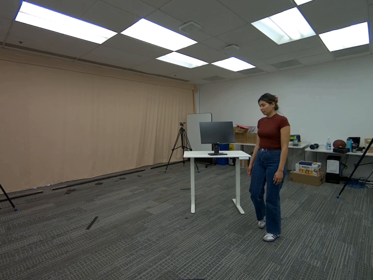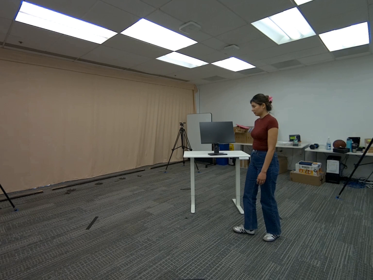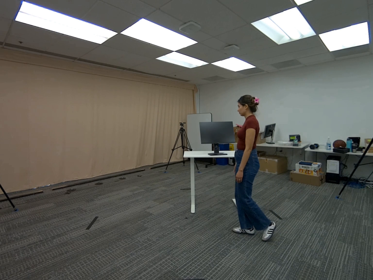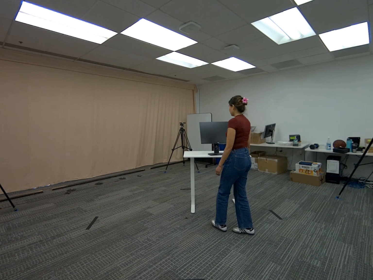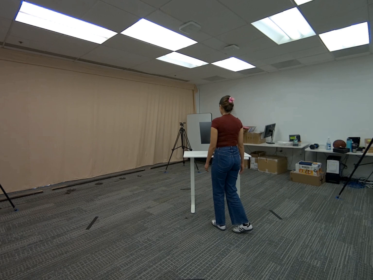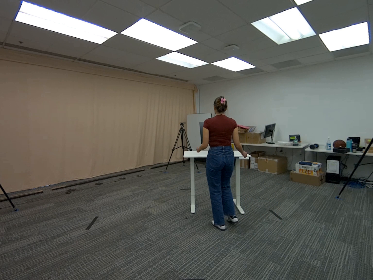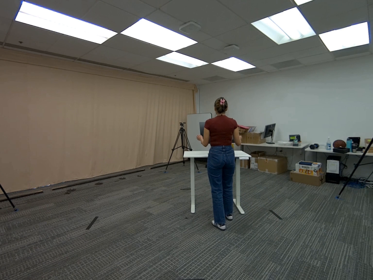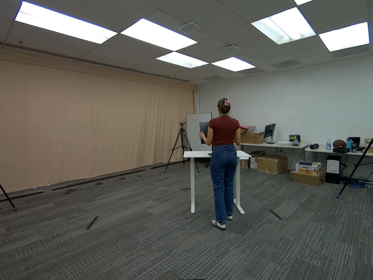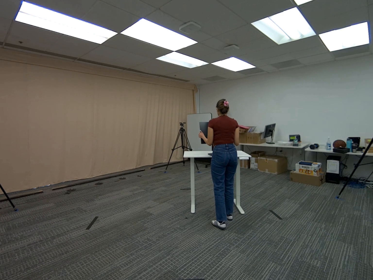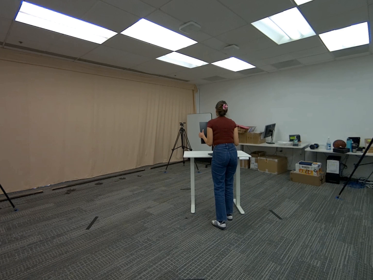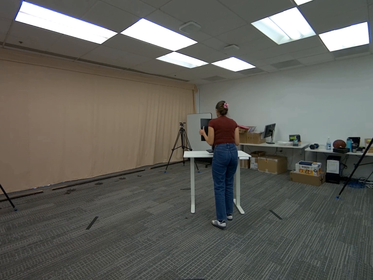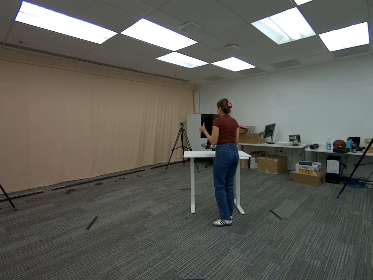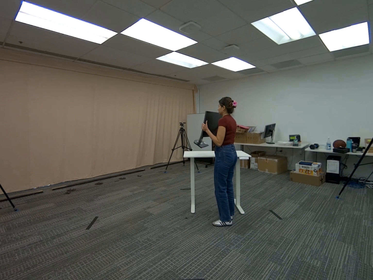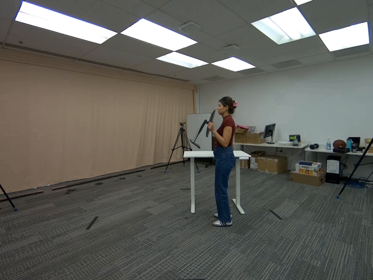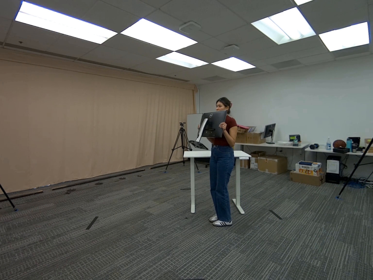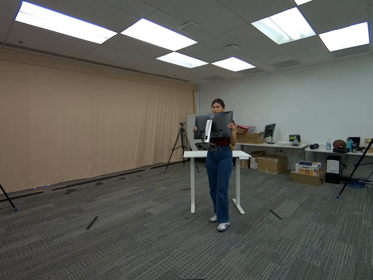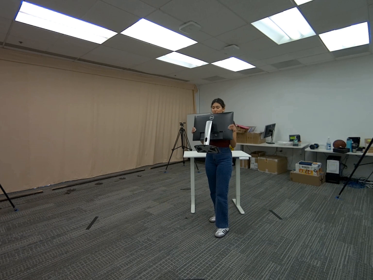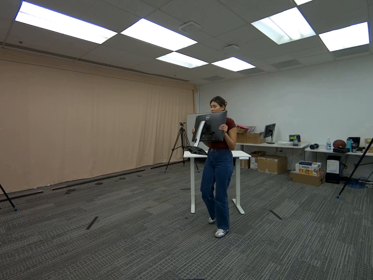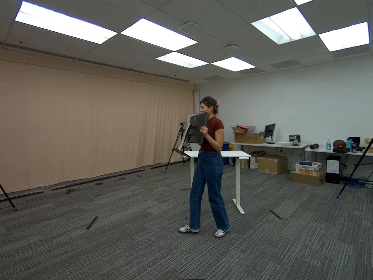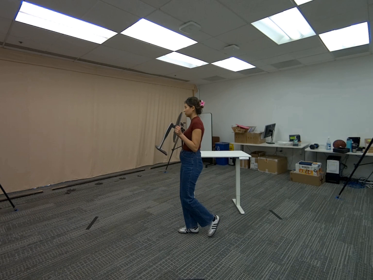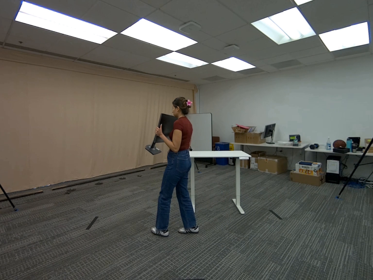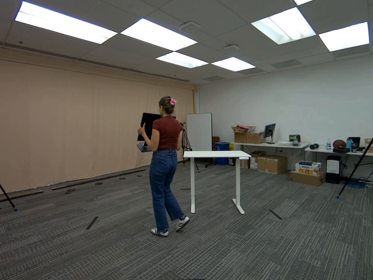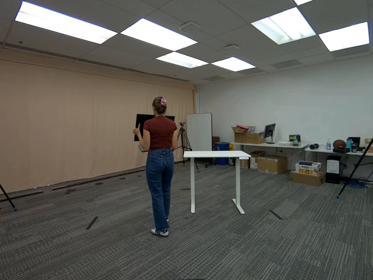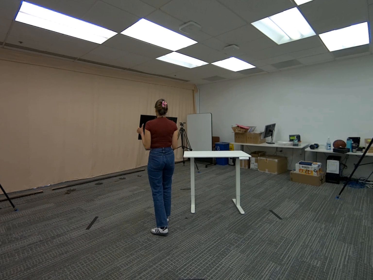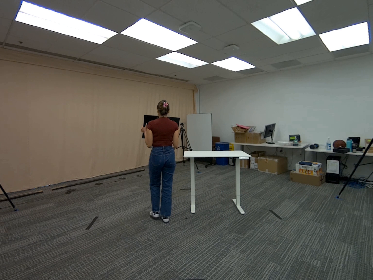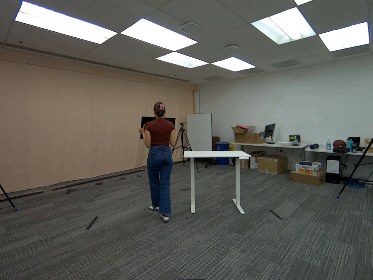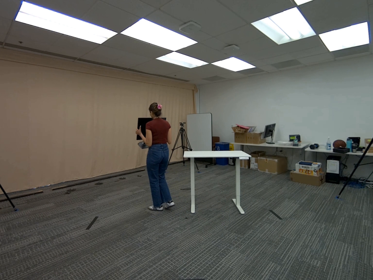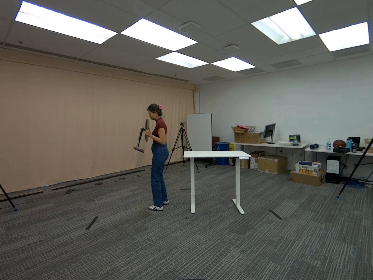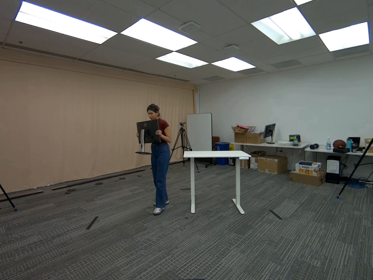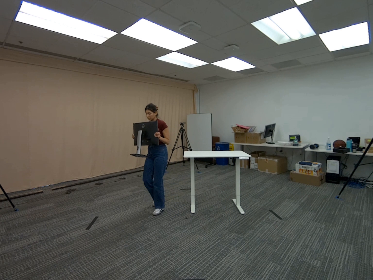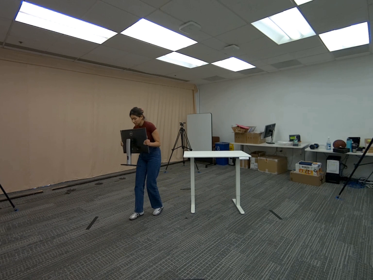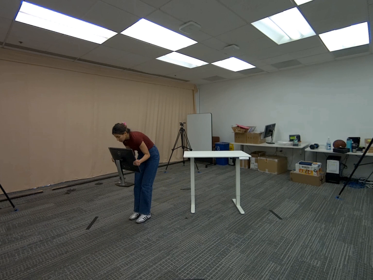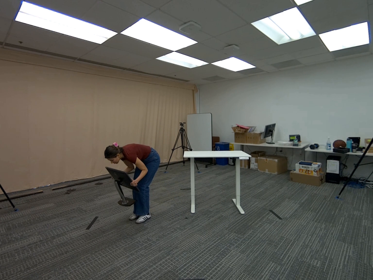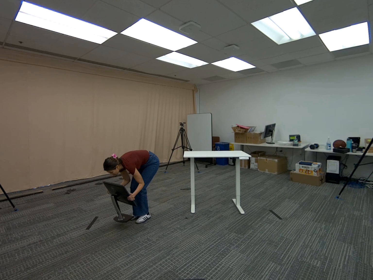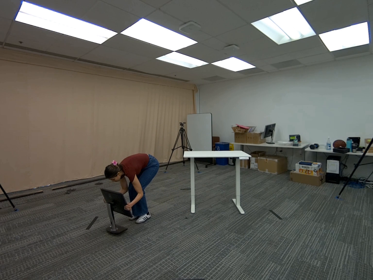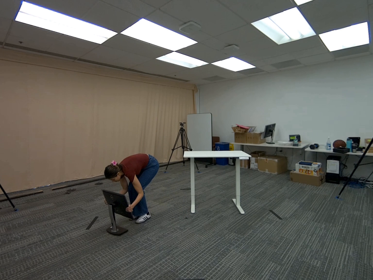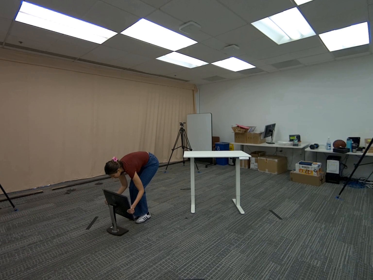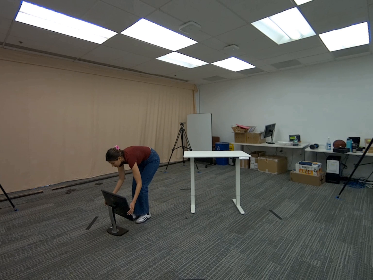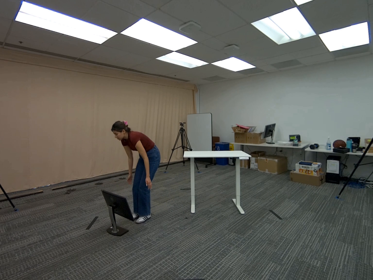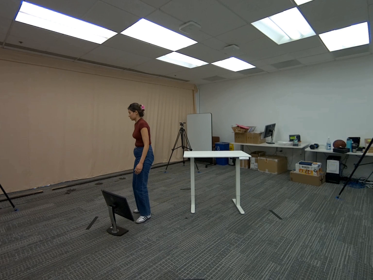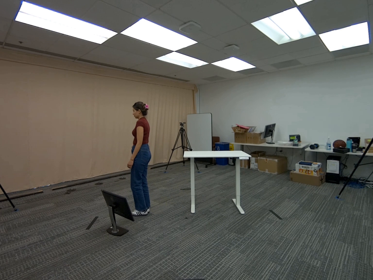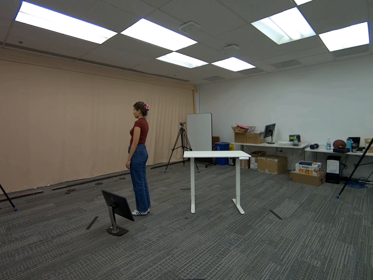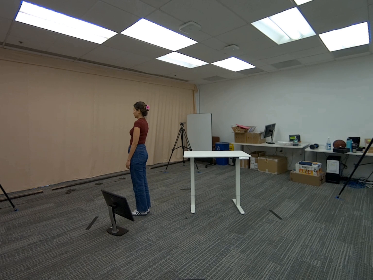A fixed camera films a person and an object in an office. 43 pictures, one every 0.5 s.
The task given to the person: Walk over to the monitor on the white desk and pick up from the edges of the screen using both hands. Place the monitor on the ground.
